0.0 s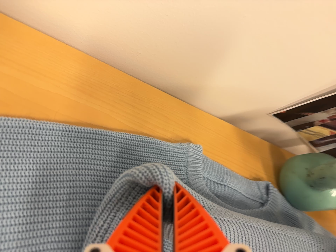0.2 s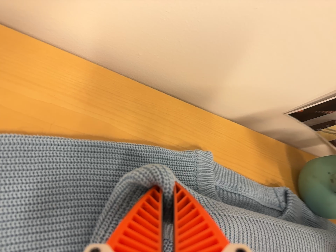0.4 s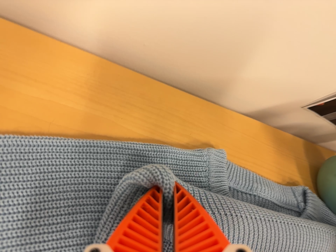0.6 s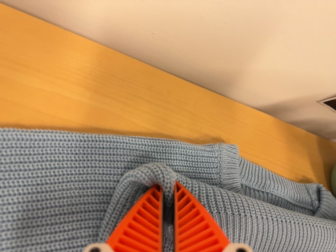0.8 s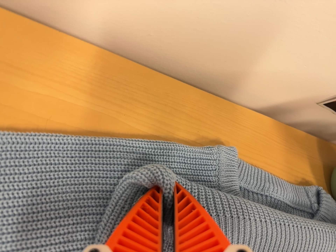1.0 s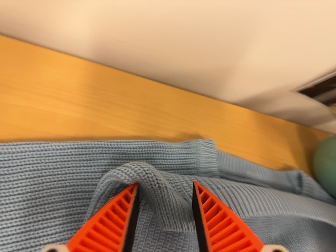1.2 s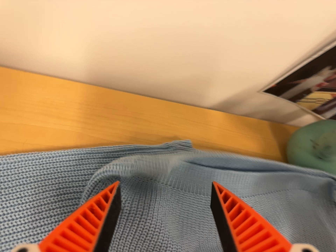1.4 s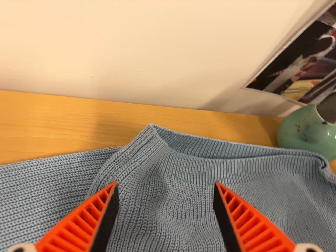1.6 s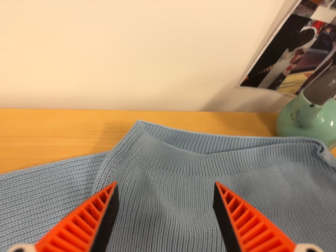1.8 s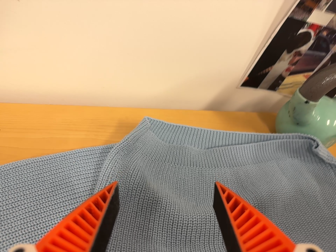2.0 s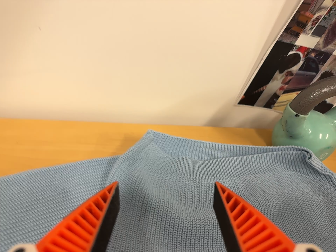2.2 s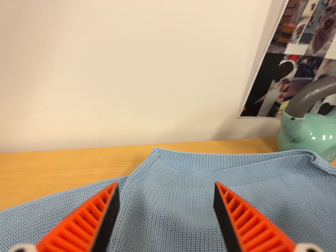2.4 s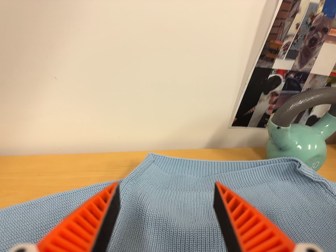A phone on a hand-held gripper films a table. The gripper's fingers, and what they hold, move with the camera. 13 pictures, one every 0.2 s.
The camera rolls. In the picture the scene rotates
counterclockwise.
0.0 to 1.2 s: The camera travels to its right, about 5 cm. It rolls about its line of sight by about 15 degrees, and the scene rotates counterclockwise.
1.2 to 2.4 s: The camera pans to its left by about 15 degrees. It travels backward, toward the bottom of its view and to its right, about 22 cm, so what stands in front gets smaller. Its aim tips toward the top of its view by about 25 degrees. It rolls about its line of sight by about 15 degrees, and the scene rotates counterclockwise.
The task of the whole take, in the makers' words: fold up.
The film runs forward here.
